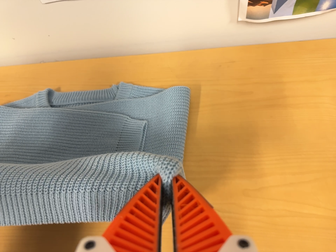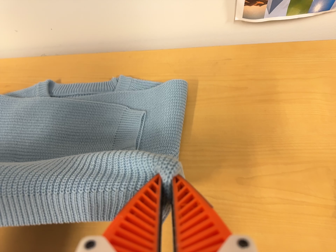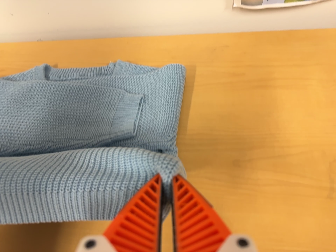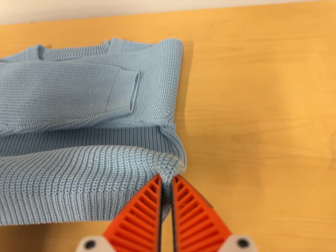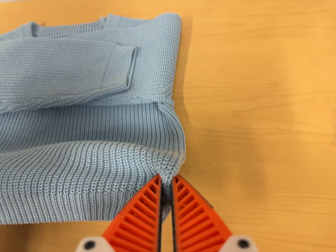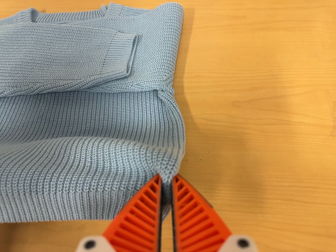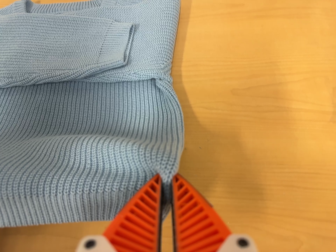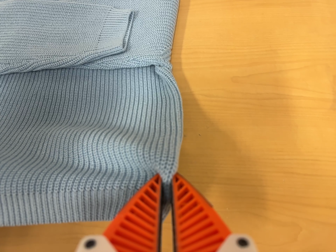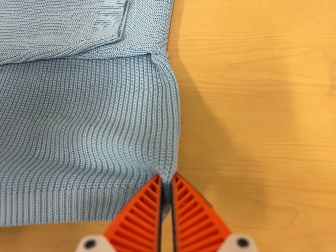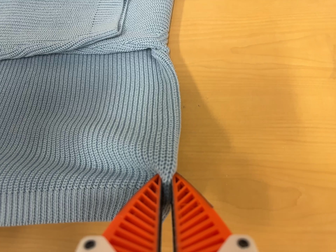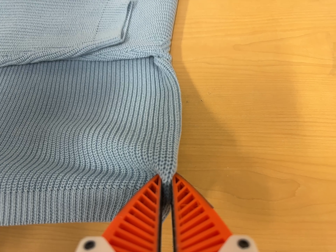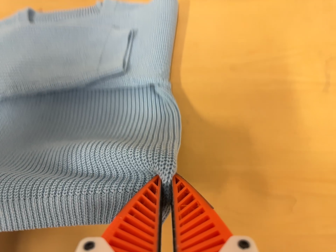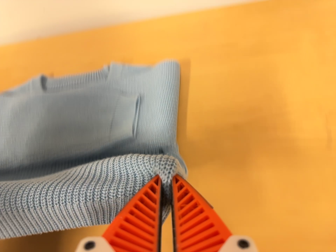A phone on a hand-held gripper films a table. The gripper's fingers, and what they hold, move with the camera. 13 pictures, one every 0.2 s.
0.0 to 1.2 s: The camera travels toward the bottom of its view, about 12 cm, so close, fixed things drift upward.
1.2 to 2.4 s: The camera travels backward and toward the top of its view, about 6 cm, so what stands in front gets smaller.
The film runs forward here.
